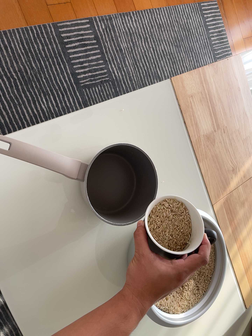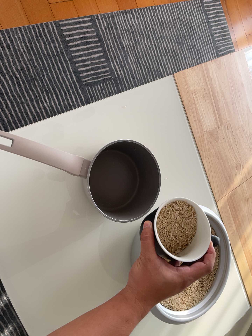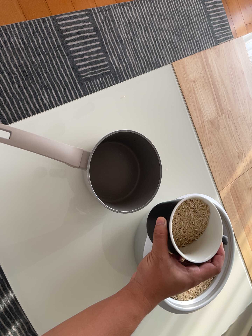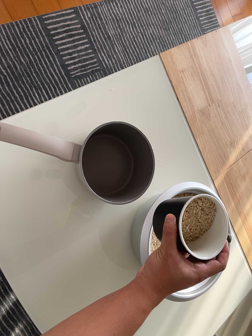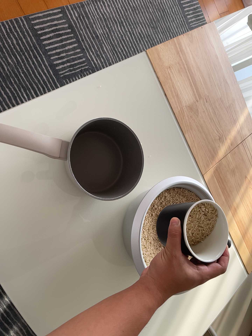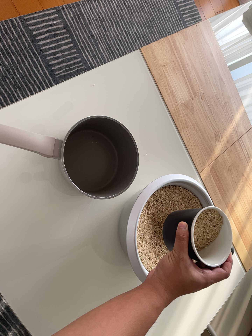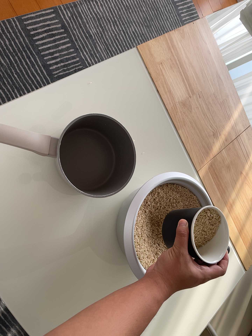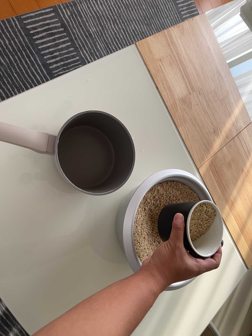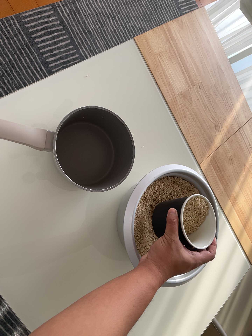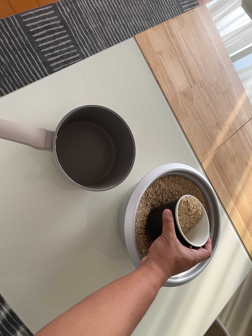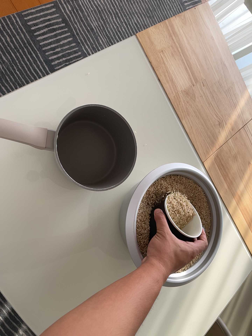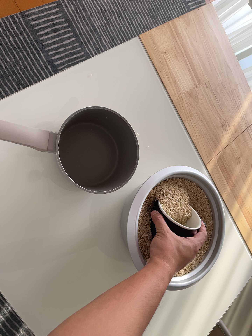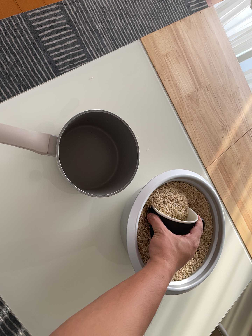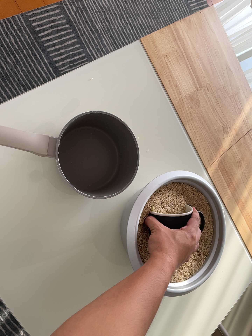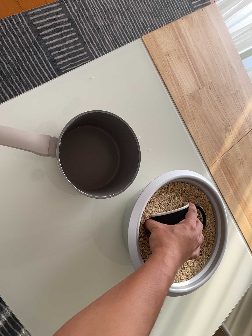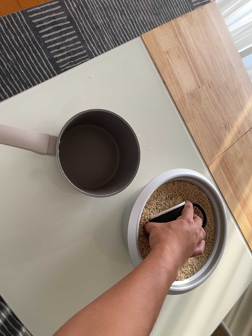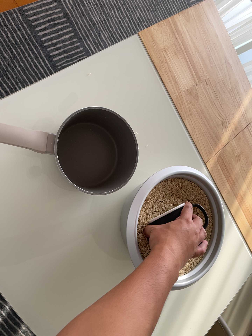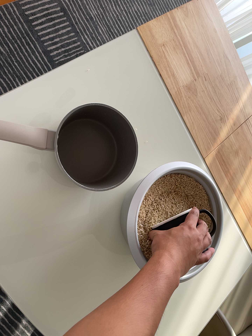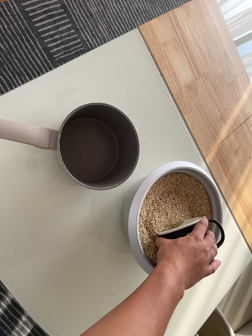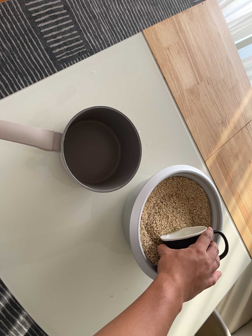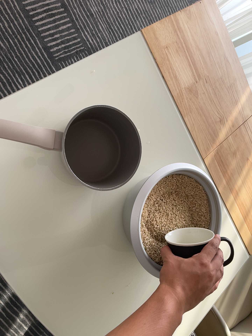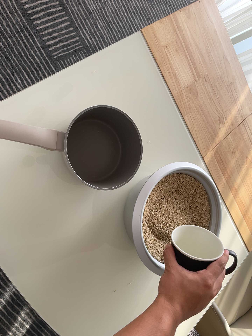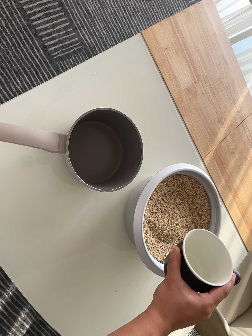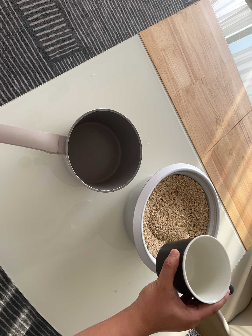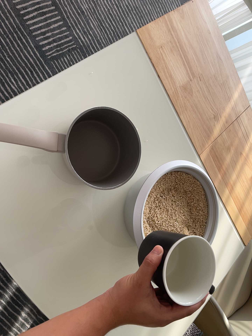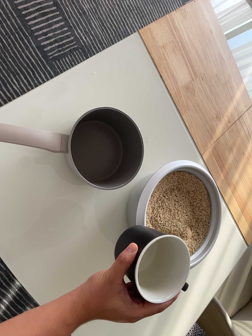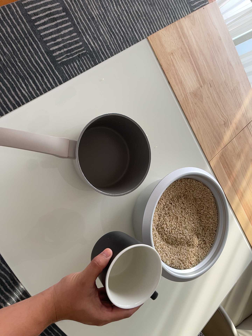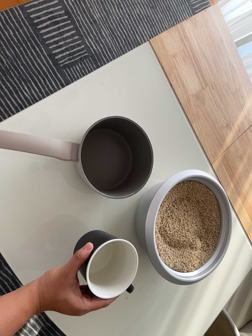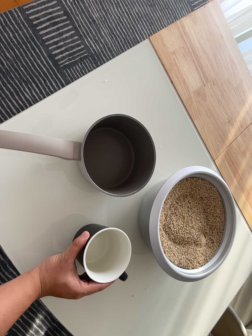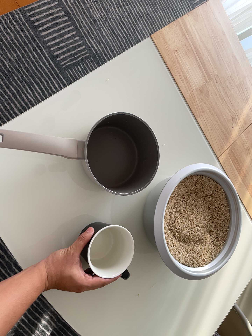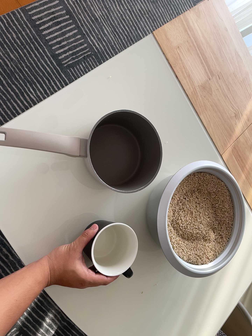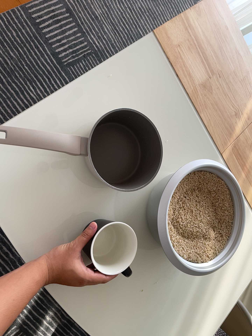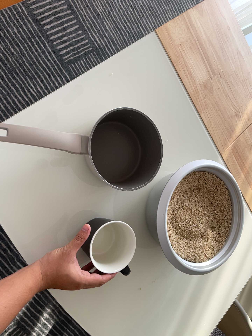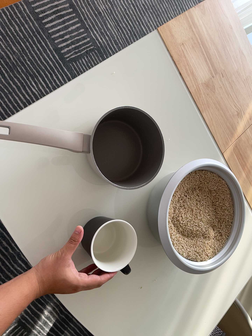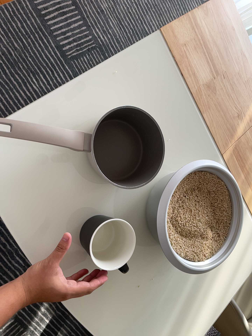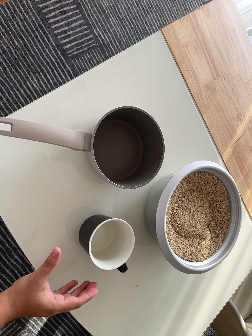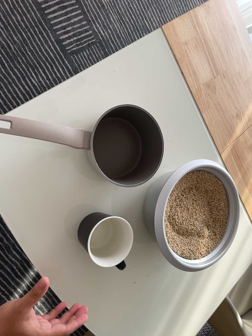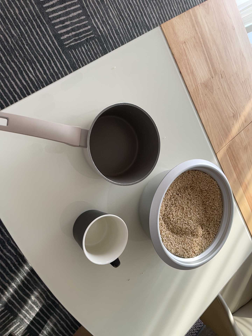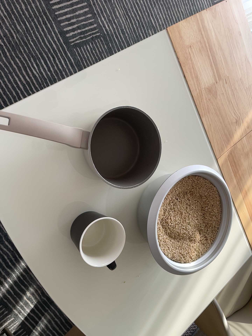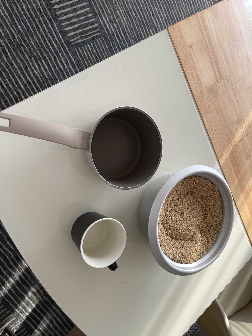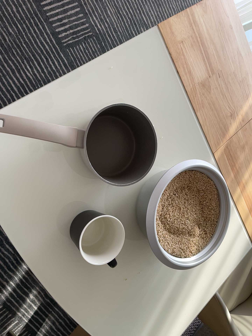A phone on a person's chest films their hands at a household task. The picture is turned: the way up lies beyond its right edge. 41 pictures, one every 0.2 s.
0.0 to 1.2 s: The camera travels toward the bottom of its view, about 6 cm, so close, fixed things drift upward. It rolls about its line of sight by about 10 degrees, and the scene rotates counterclockwise.
1.2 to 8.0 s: The camera's aim tips toward the bottom of its view by about 10 degrees.
The film runs backward here.
